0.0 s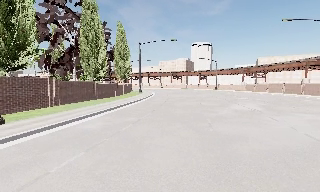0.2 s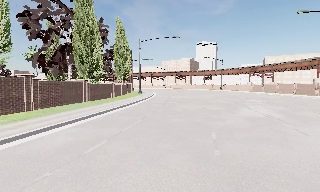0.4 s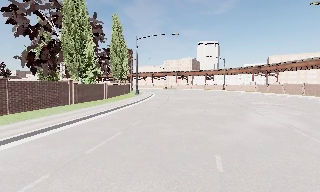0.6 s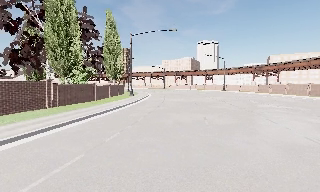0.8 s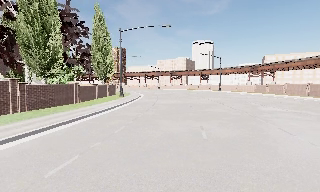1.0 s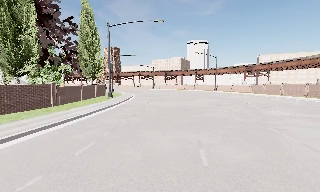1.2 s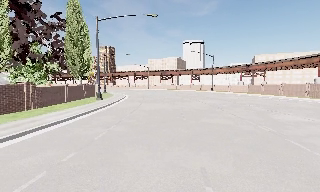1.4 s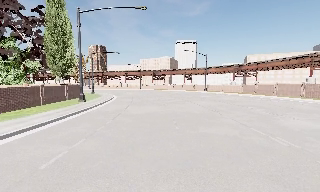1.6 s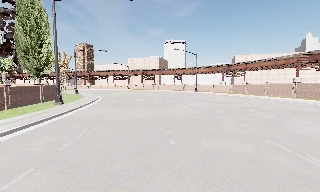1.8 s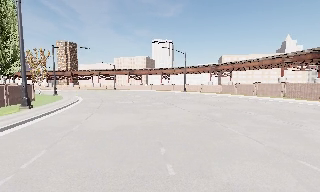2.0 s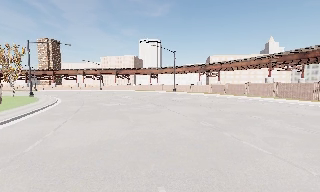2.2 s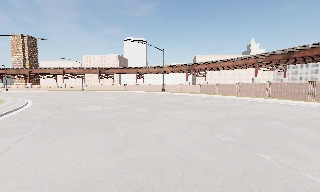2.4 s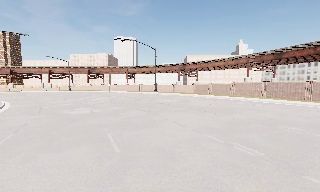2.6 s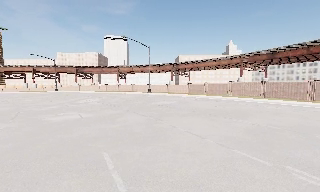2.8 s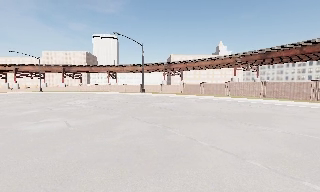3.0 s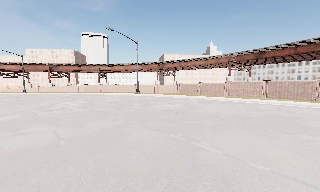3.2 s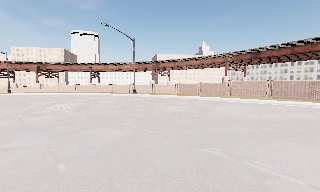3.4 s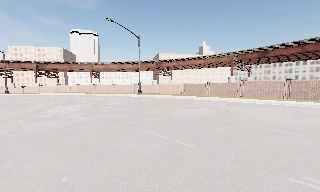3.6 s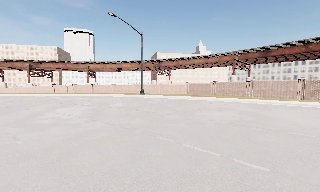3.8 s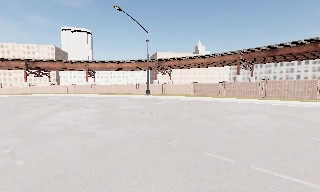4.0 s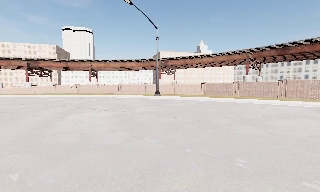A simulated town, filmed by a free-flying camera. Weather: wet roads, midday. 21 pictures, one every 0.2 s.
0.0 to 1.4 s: The camera travels forward, about 14 m, so what stands in front looms larger.
1.4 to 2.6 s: The camera pans to its right, which is clockwise from overhead, by about 25 degrees. It travels forward, about 11 m, so what stands in front looms larger.
2.6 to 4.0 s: The camera pans to its right, which is clockwise from overhead, by about 15 degrees. It travels forward and to its left, about 14 m, so what stands in front looms larger.
The film runs backward here.
